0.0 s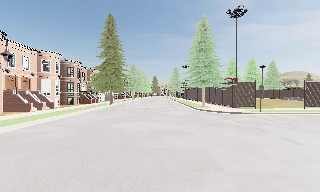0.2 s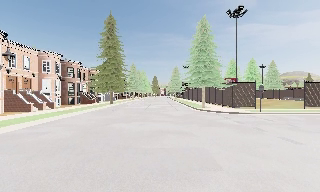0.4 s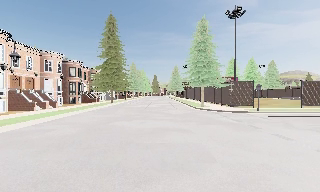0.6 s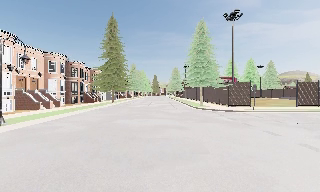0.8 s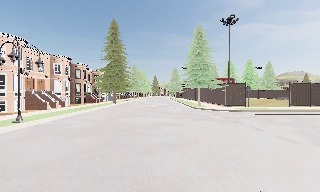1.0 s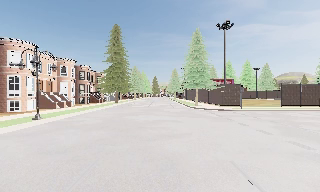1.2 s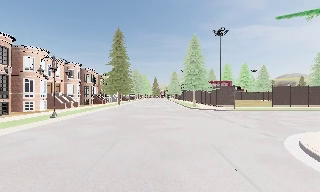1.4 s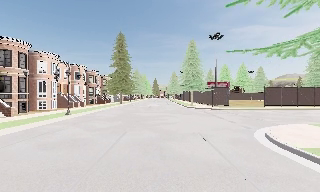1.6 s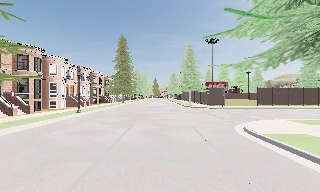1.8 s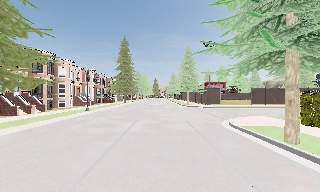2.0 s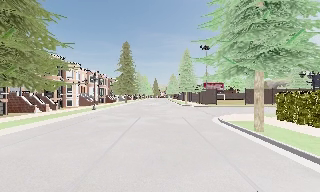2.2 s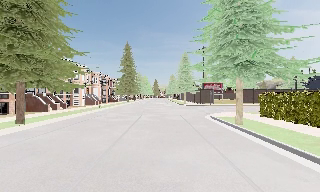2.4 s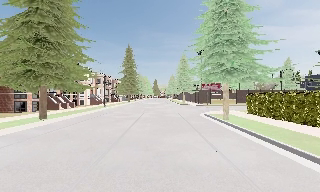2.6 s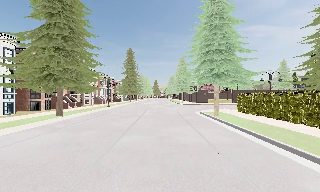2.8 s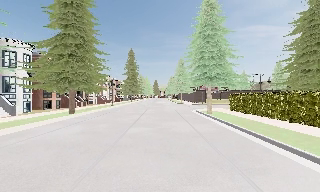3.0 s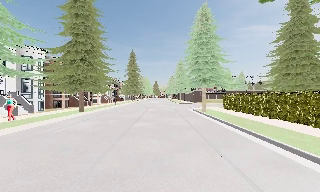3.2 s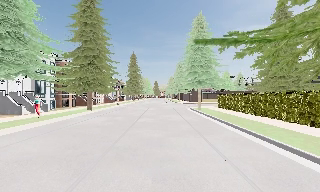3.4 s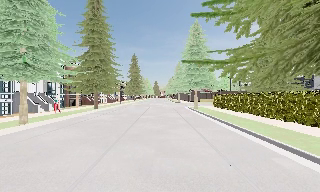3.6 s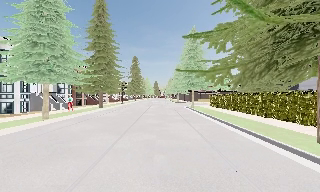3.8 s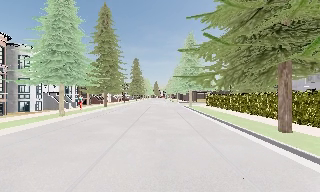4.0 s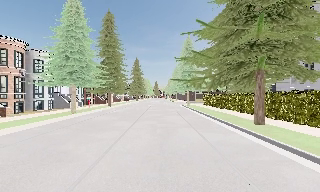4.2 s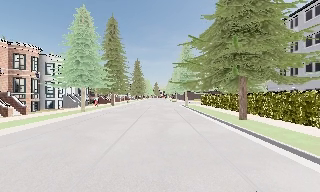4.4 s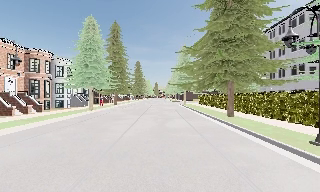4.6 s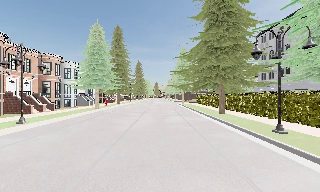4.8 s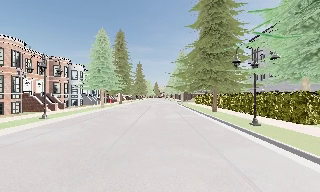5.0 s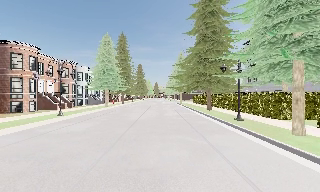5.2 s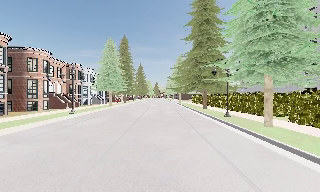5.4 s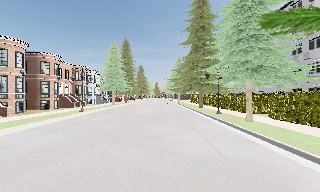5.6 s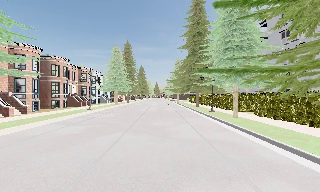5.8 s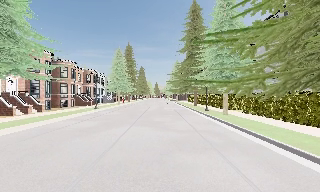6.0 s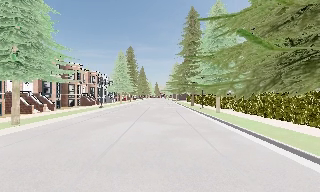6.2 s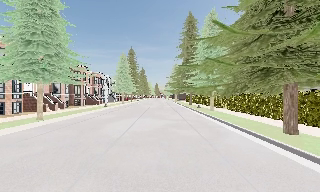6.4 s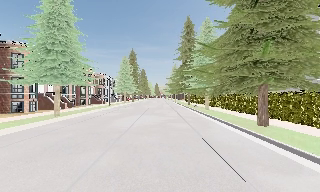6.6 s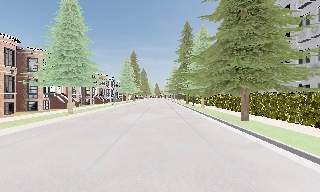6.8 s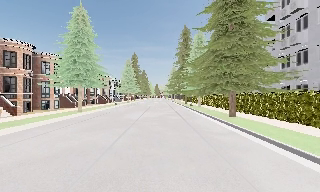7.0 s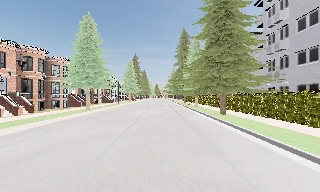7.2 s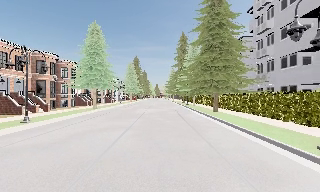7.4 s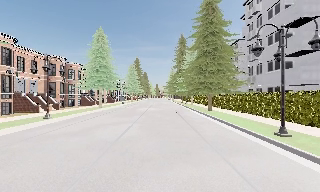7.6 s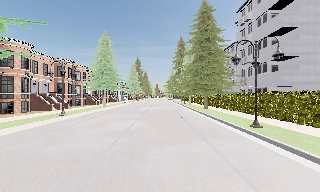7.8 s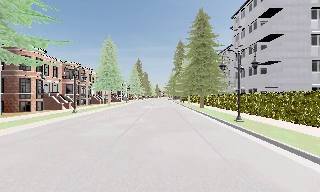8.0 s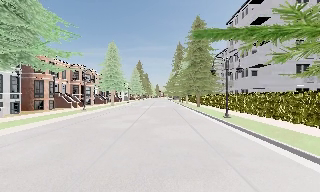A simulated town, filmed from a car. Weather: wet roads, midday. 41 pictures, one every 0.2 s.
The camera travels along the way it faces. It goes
backward.
0.0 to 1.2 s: The camera travels backward, about 5 m, so what stands in front gets smaller. It gains speed.
1.2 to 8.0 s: The camera travels backward, about 65 m, so what stands in front gets smaller.
The film runs backward here.
